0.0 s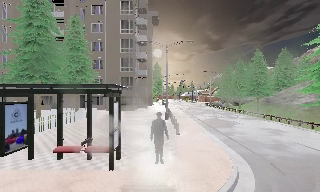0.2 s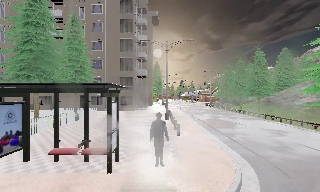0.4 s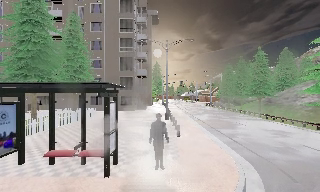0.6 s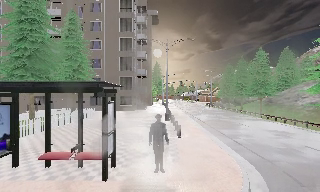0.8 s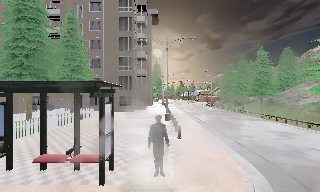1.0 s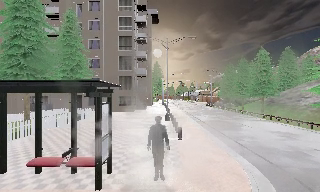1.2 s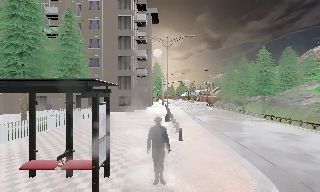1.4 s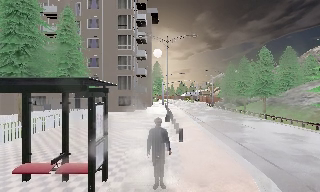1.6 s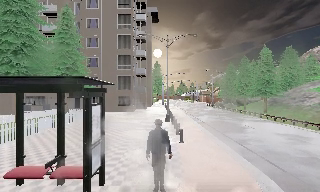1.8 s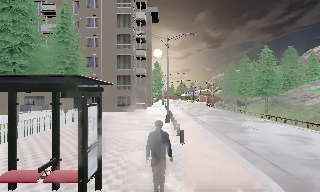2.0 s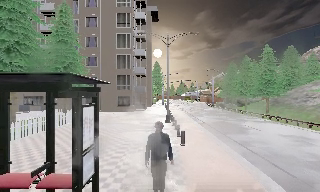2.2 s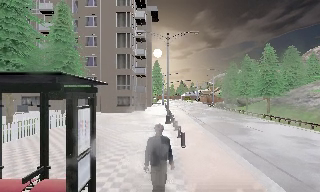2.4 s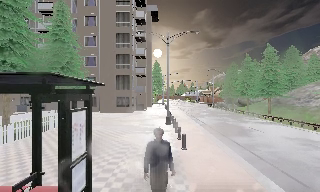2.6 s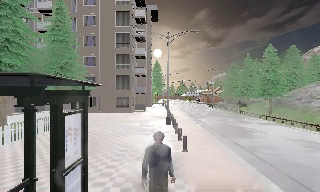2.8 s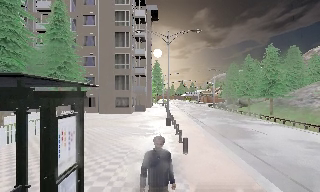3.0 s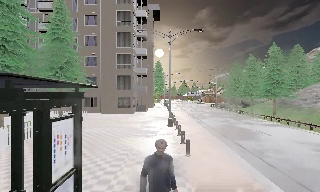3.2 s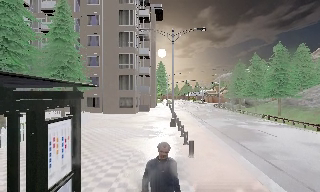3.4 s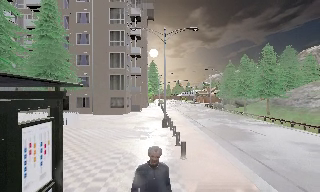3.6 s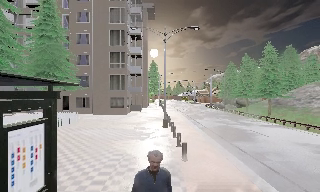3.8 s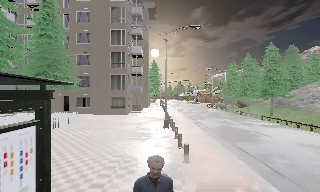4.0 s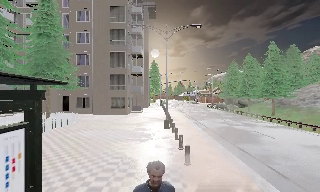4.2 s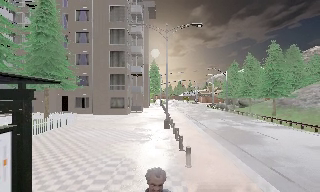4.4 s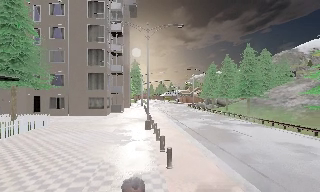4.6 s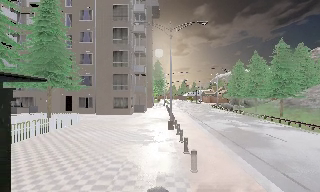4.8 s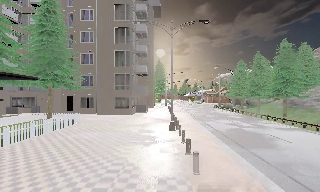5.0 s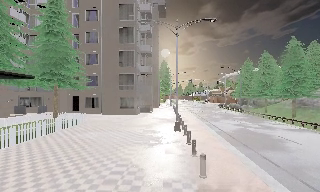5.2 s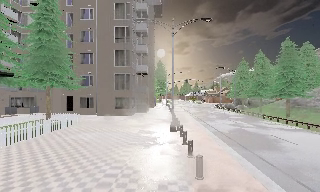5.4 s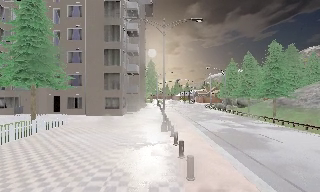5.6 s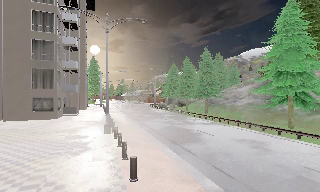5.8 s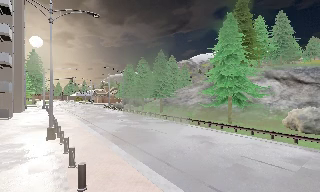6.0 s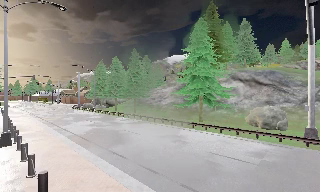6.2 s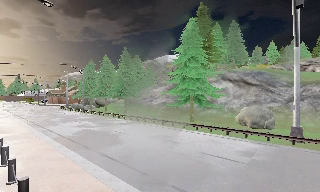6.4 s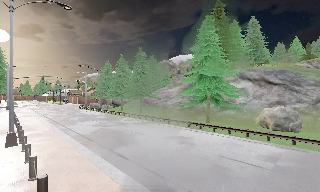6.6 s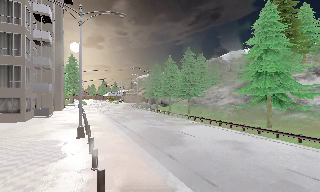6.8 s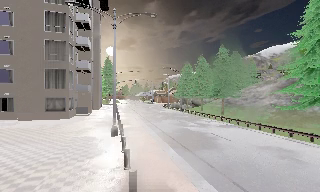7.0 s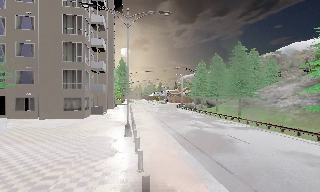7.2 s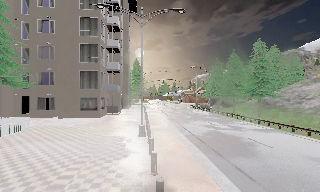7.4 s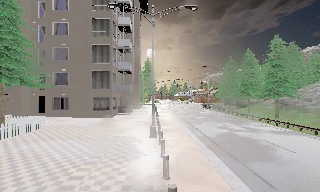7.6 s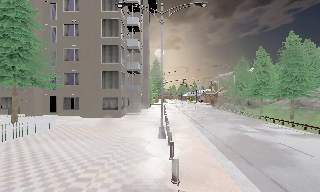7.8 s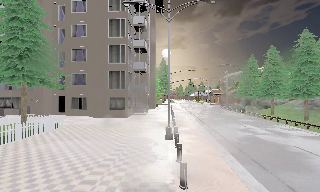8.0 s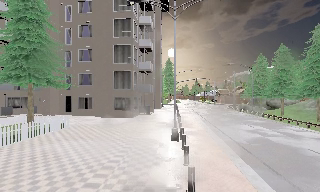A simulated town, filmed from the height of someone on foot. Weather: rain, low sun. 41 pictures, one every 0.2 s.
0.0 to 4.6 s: The camera travels forward, about 4.5 m, so what stands in front looms larger.
4.6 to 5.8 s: The camera swings to its right by about 35 degrees, and the scene slides to the left. It travels forward, about 0.5 m.
5.8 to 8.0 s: The scene slides to the right, as the camera pans about 40 degrees to its left. It travels forward, about 2.5 m.
The film runs forward here.
